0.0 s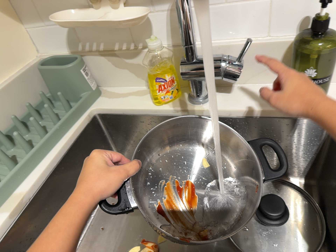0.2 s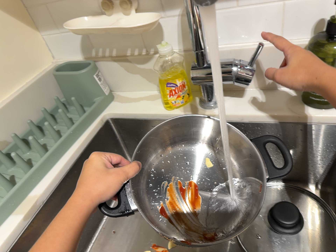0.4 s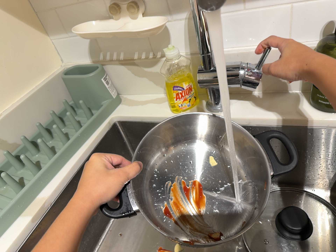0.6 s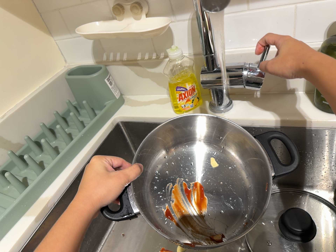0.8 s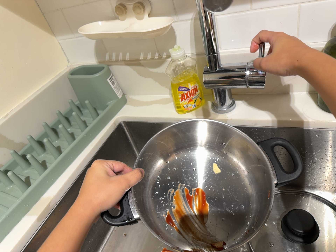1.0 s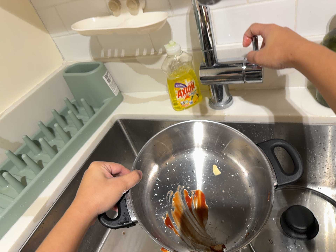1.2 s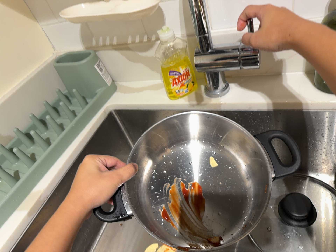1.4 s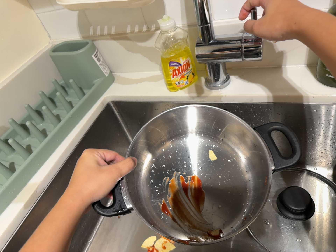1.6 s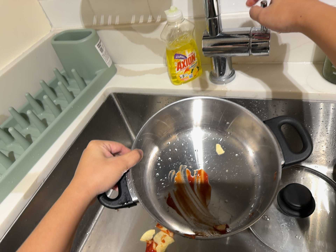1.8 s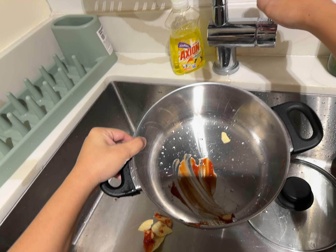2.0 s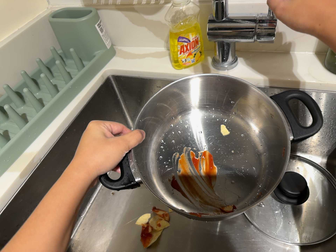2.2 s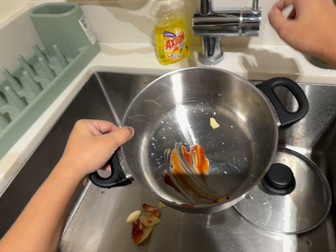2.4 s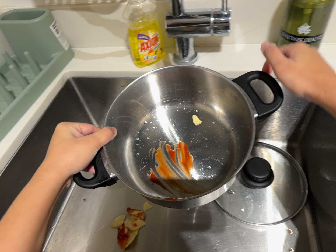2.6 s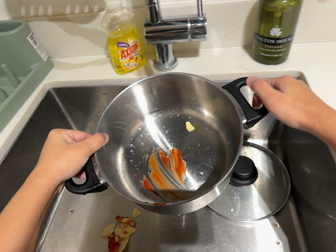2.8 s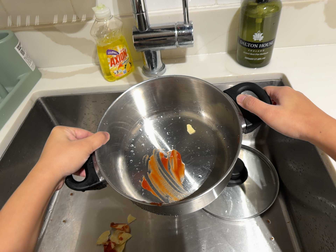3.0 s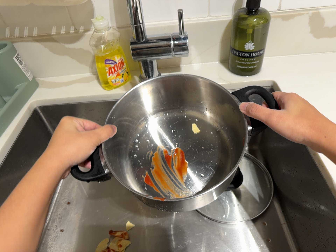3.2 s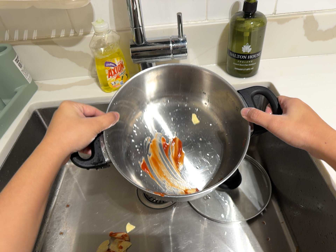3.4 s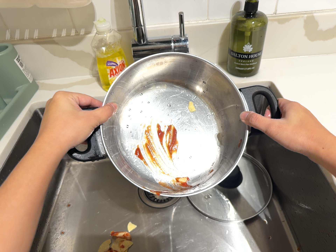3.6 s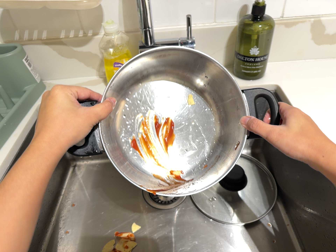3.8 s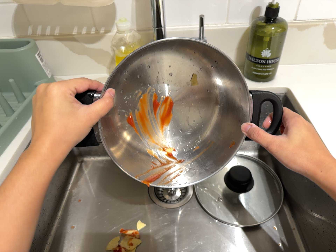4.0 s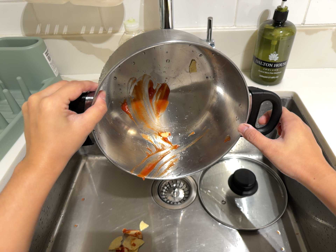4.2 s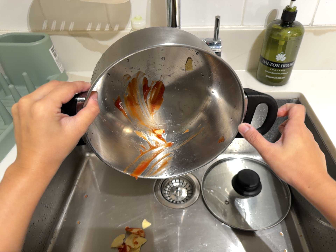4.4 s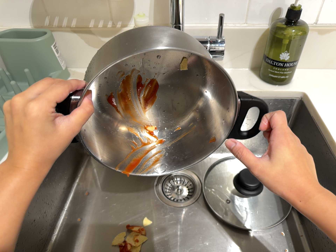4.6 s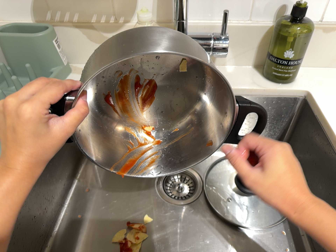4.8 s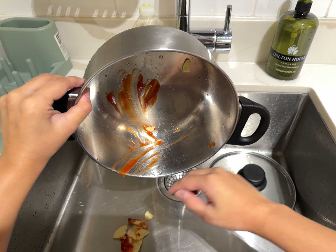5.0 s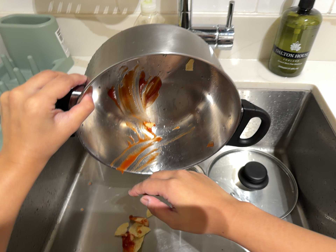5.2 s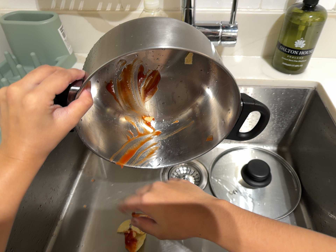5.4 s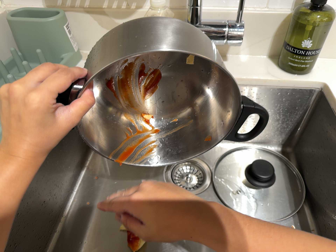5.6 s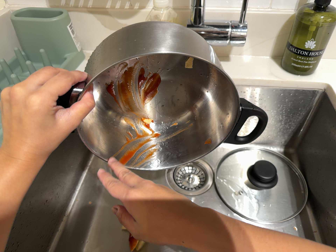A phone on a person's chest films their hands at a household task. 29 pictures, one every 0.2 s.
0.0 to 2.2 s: The camera shifts only a little, or ends up much as it began.
2.2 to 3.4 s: The camera pans to its right by about 15 degrees. It rolls about its line of sight by about 10 degrees, and the scene rotates counterclockwise.
3.4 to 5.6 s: The camera rolls about its line of sight by about 10 degrees, and the scene rotates clockwise.
The film runs backward here.
